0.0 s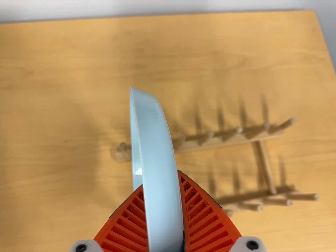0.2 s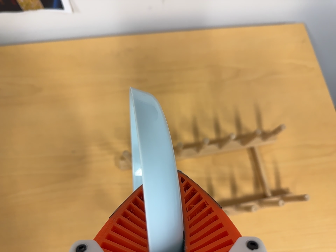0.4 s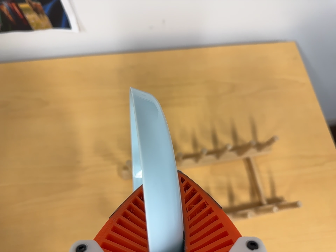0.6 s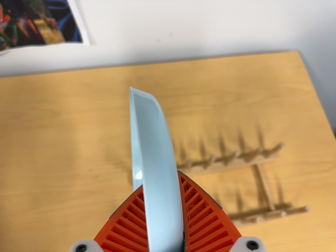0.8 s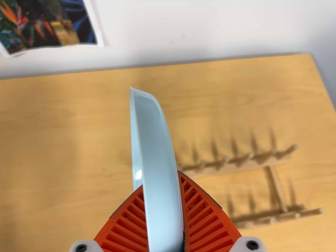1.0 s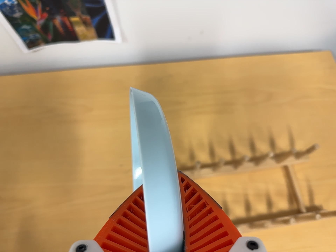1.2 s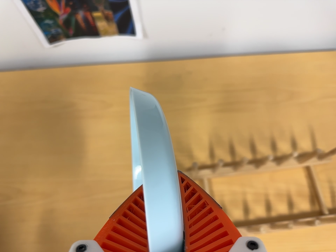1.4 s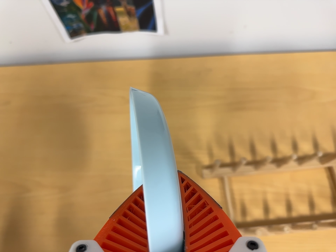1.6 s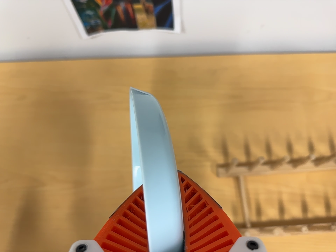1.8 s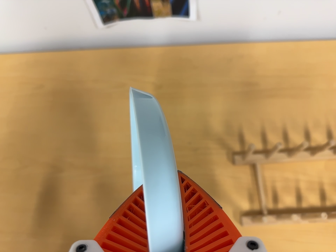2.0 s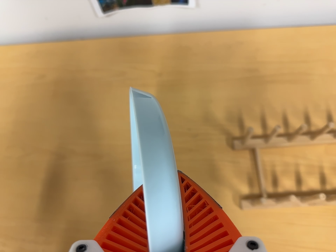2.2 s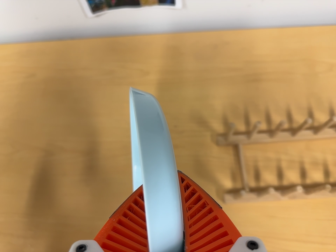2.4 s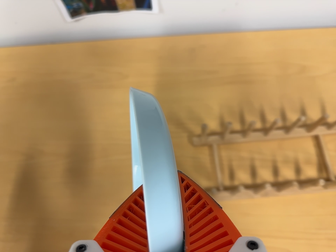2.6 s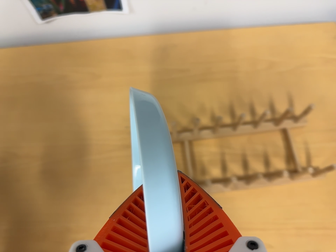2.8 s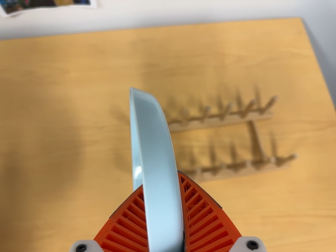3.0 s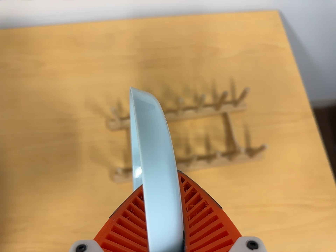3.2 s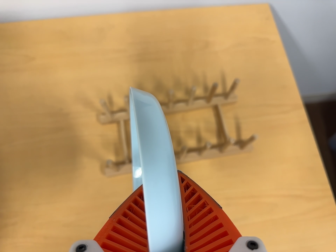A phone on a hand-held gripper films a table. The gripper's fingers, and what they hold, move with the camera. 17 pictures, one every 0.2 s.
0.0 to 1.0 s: The camera travels backward, about 8 cm, so what stands in front gets smaller.
1.0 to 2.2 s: The camera travels toward the bottom of its view and to its left, about 8 cm, so close, fixed things drift upward.
2.2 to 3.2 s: The camera swings to its right by about 10 degrees, and the scene slides to the left. It travels to its right, about 14 cm, so close, fixed things drift to the left.
The film runs backward here.
